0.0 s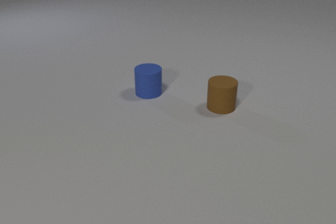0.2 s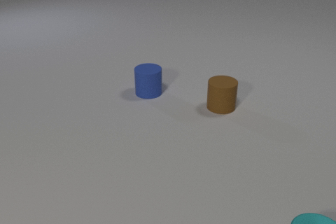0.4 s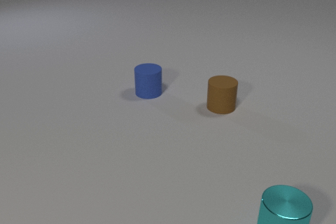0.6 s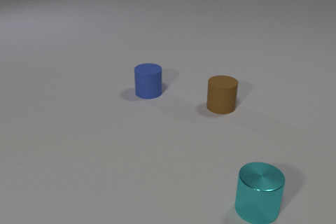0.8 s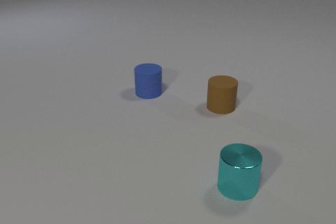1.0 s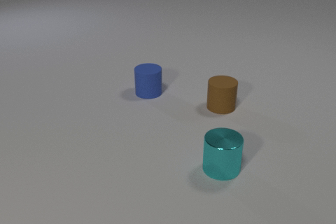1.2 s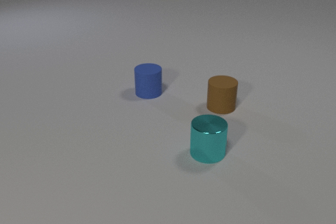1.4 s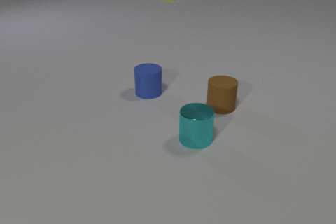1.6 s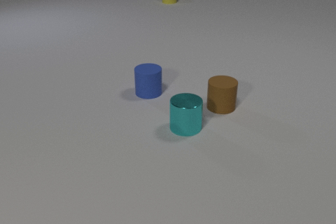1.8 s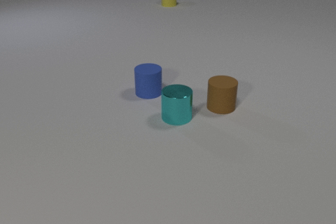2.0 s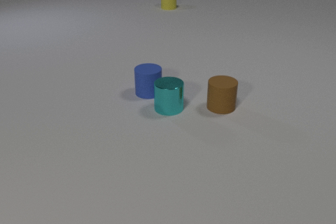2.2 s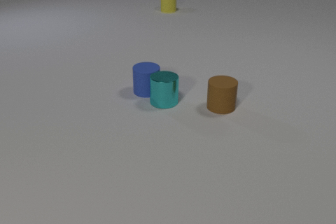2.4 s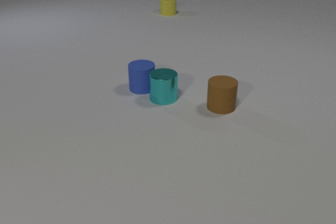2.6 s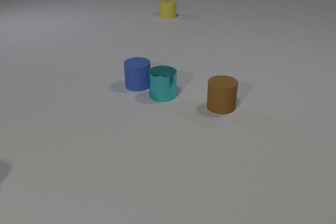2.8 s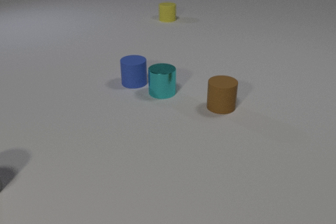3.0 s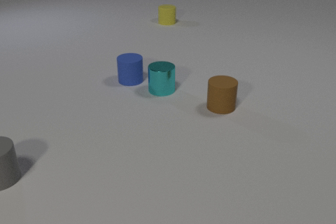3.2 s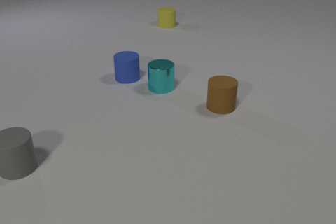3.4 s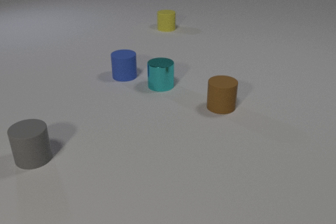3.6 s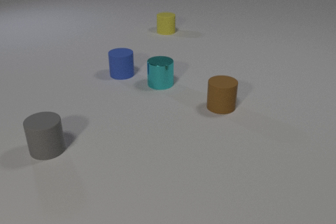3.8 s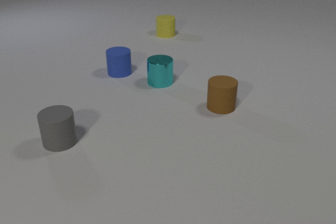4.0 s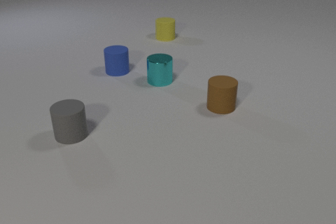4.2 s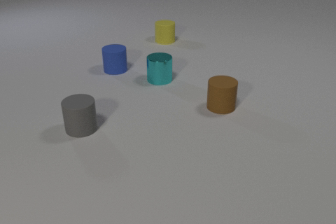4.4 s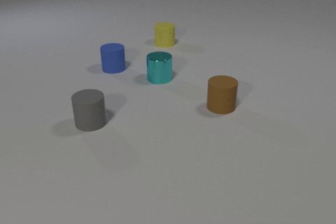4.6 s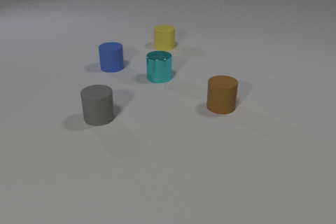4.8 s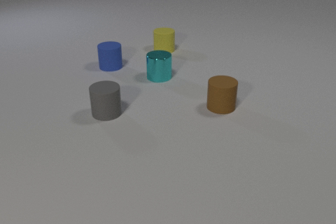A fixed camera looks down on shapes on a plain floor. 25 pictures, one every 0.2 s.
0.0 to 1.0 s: The cyan metal cylinder comes in at the bottom edge, slides away from the camera and to the left.
1.0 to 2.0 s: The cyan metal cylinder slides away from the camera and to the left. The yellow rubber cylinder comes in at the top edge, slides toward the camera.
2.0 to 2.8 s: The cyan metal cylinder slides away from the camera. The blue rubber cylinder slides away from the camera and to the left. The yellow rubber cylinder slides toward the camera. The cyan metal cylinder and the blue rubber cylinder collide.
2.8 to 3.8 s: The cyan metal cylinder slides away from the camera. The blue rubber cylinder slides away from the camera and to the left. The yellow rubber cylinder slides toward the camera. The gray rubber cylinder slides to the right and away from the camera.
3.8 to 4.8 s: The cyan metal cylinder slides away from the camera. The blue rubber cylinder slides away from the camera and to the left. The yellow rubber cylinder slides toward the camera. The gray rubber cylinder slides to the right and away from the camera.
Are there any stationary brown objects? yes.
How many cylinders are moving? 4.
What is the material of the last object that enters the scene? rubber.
